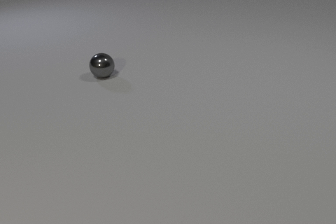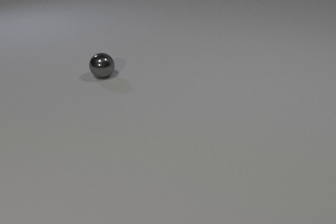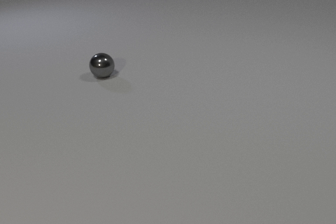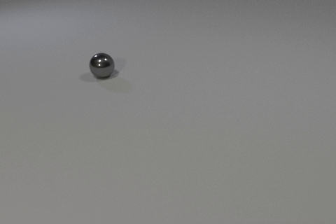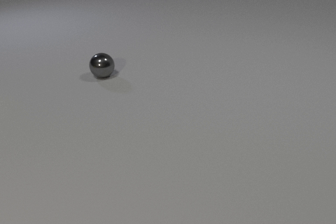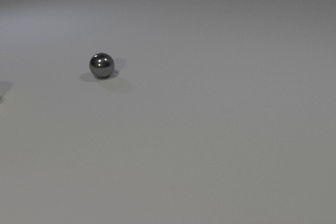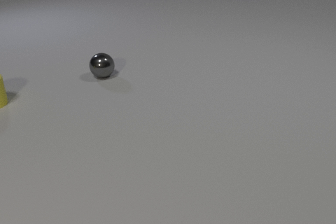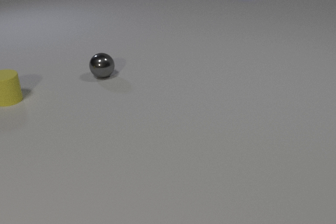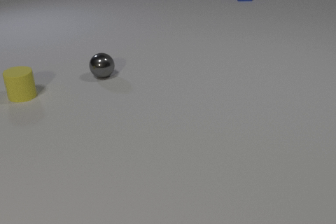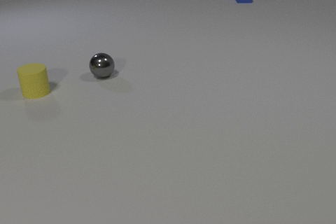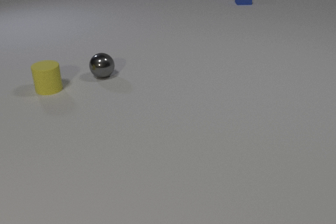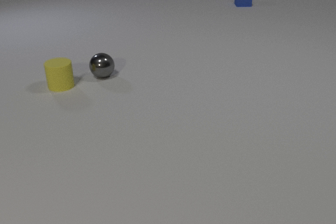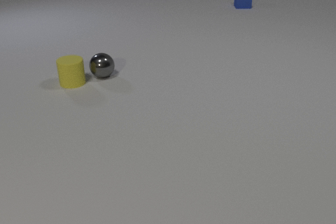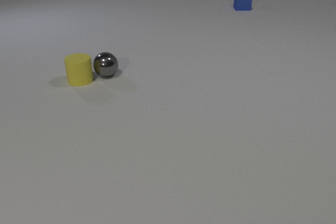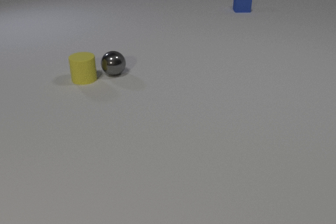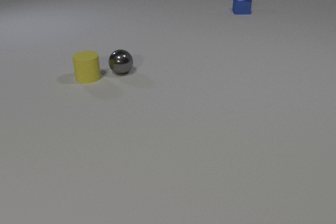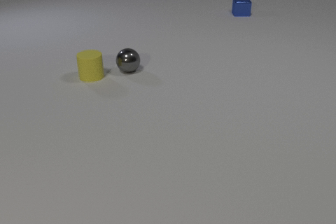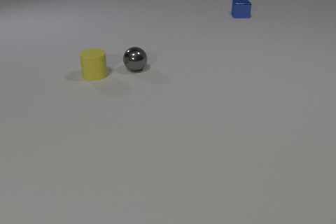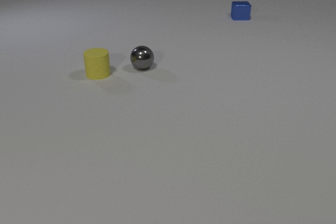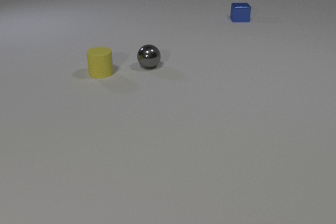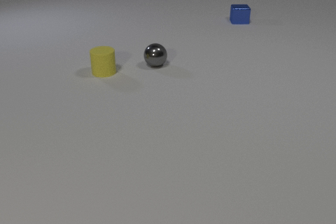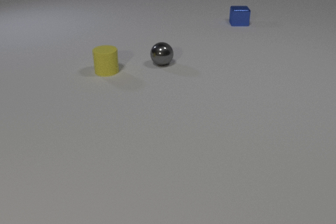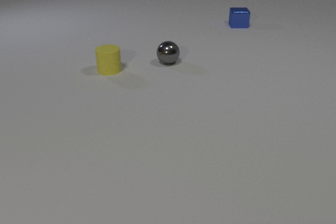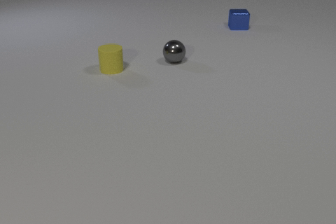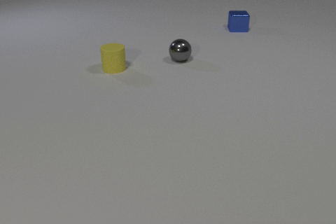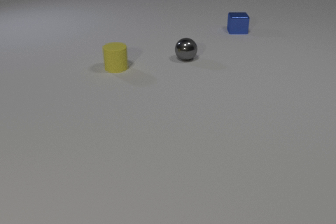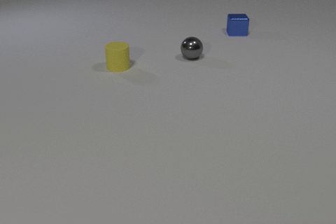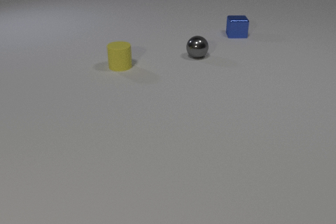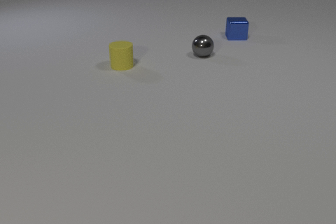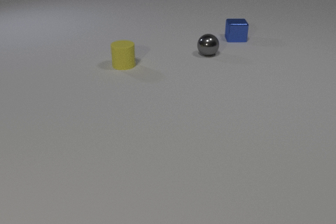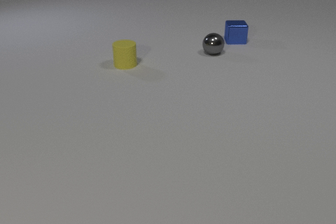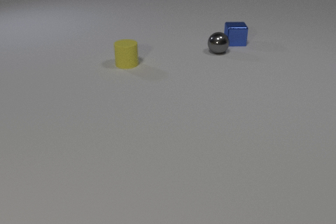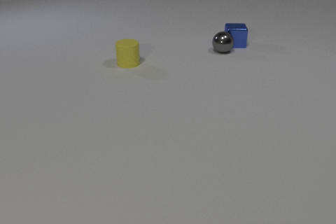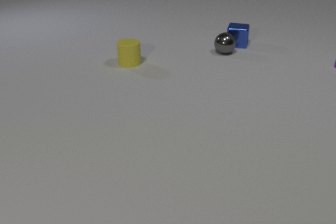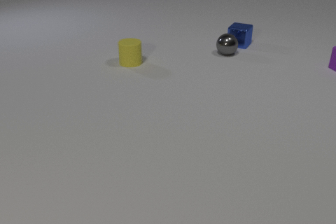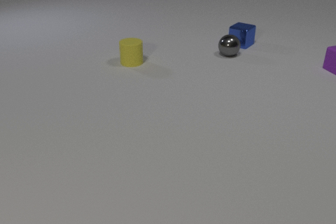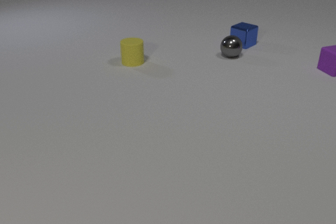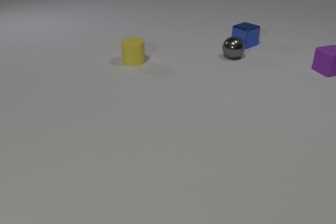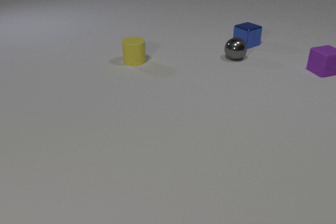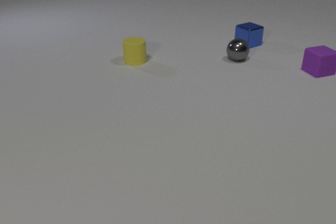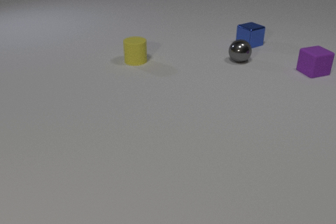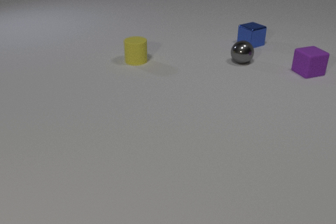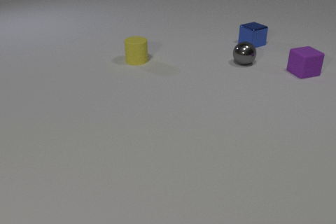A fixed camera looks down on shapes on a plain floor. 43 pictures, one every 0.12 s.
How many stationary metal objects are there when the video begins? 1.
What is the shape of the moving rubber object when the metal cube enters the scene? cylinder.
Are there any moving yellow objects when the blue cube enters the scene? yes.
0.00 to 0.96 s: The yellow rubber cylinder comes in at the left edge, slides to the right. The blue metal cube comes in at the top edge, slides toward the camera.
0.96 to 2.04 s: The yellow rubber cylinder slides to the right and away from the camera. The gray metal sphere rolls to the right. The blue metal cube slides toward the camera. The yellow rubber cylinder and the gray metal sphere collide.
2.04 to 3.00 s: The yellow rubber cylinder slides to the right and away from the camera. The gray metal sphere rolls to the right and away from the camera. The blue metal cube slides toward the camera.
3.00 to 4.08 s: The yellow rubber cylinder slides to the right and away from the camera. The gray metal sphere rolls to the right and away from the camera. The blue metal cube slides toward the camera, spins so that its near face slides to the left, clockwise seen from above. The purple rubber cube comes in at the right edge, slides to the left. The gray metal sphere and the blue metal cube collide.
4.08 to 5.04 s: The yellow rubber cylinder slides to the right and away from the camera. The gray metal sphere rolls toward the camera and to the right. The blue metal cube slides to the right, spins clockwise seen from above by about 30 degrees, its near face sliding to the left. The purple rubber cube slides to the left and toward the camera.
